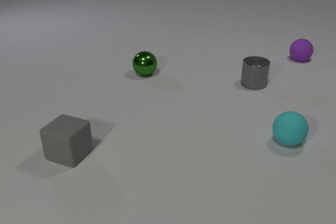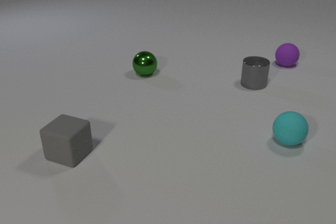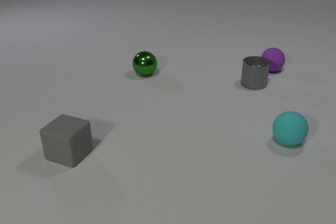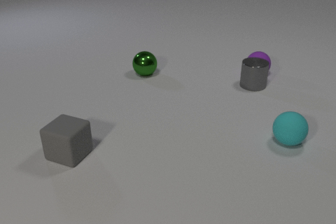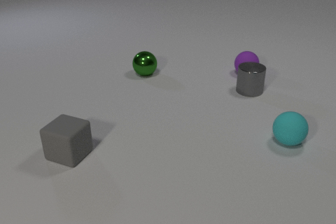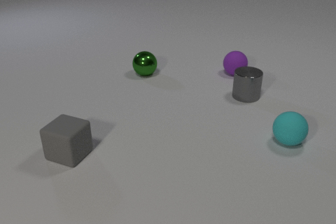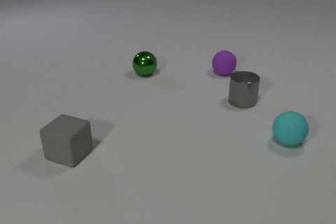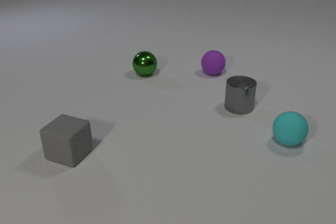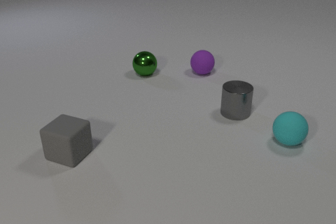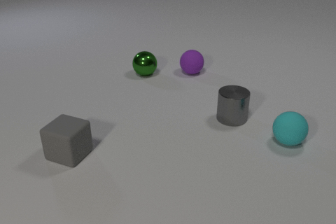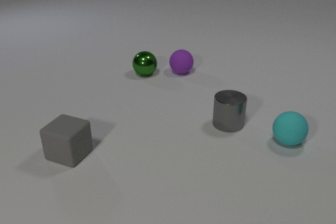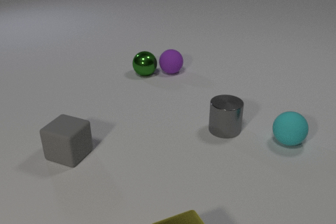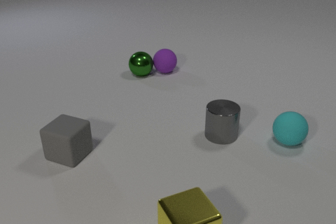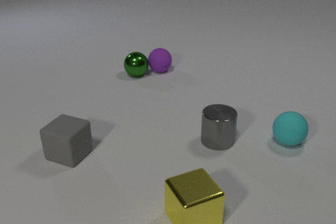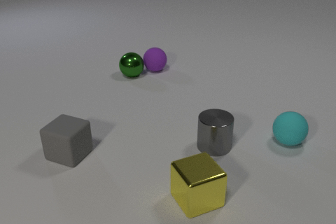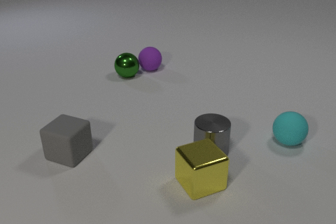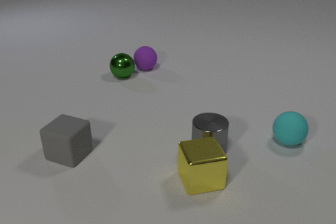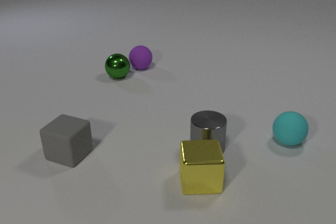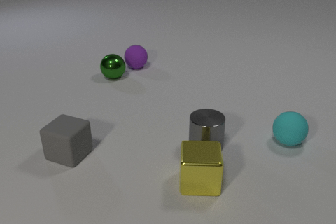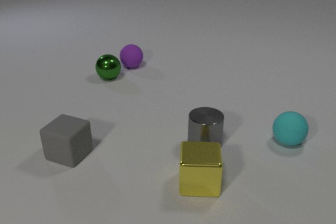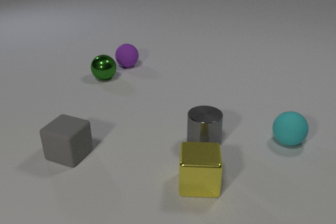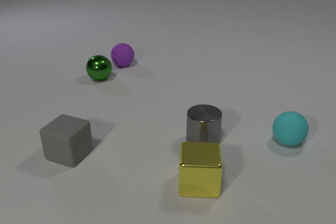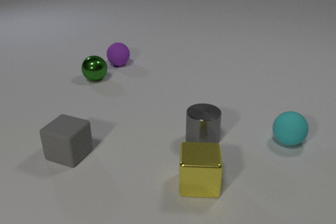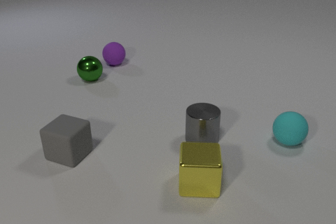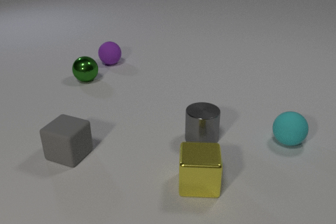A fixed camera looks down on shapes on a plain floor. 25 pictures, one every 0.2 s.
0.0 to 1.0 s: The purple rubber sphere rolls to the left and toward the camera. The gray metal cylinder slides toward the camera. The purple rubber sphere and the gray metal cylinder collide.
1.0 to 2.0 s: The purple rubber sphere rolls to the left. The gray metal cylinder slides toward the camera.
2.0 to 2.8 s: The purple rubber sphere rolls to the left. The gray metal cylinder slides toward the camera. The yellow metal cube comes in at the bottom edge, slides away from the camera. The green metal sphere rolls to the left. The purple rubber sphere and the green metal sphere collide.
2.8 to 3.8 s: The purple rubber sphere rolls to the left and away from the camera. The gray metal cylinder slides to the left. The yellow metal cube slides away from the camera, spins so that its near face slides to the left, clockwise seen from above. The green metal sphere rolls to the left. The gray metal cylinder and the yellow metal cube collide.
3.8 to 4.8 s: The purple rubber sphere rolls to the left and away from the camera. The gray metal cylinder slides away from the camera. The green metal sphere rolls to the left.
What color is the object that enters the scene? yellow.
Are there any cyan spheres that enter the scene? no.
What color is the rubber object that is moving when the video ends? purple.
